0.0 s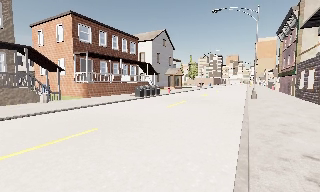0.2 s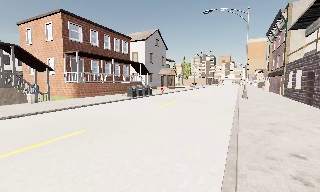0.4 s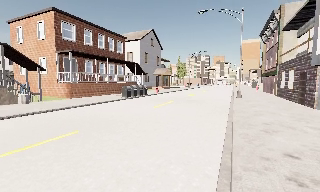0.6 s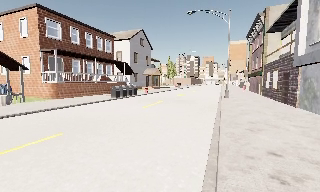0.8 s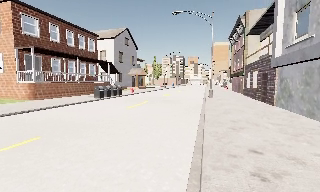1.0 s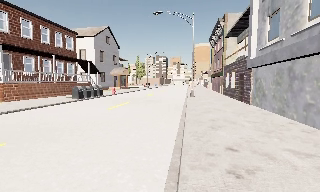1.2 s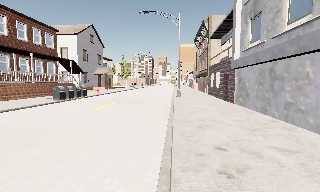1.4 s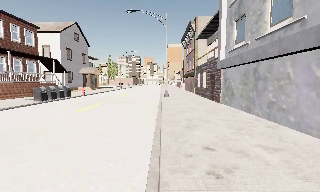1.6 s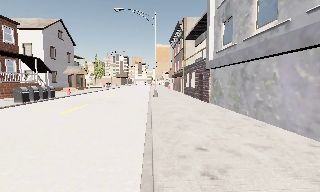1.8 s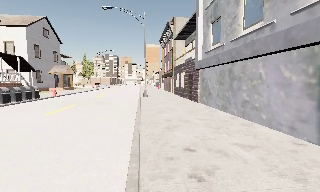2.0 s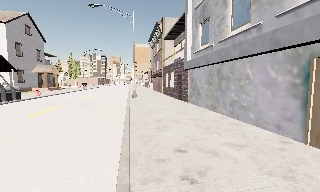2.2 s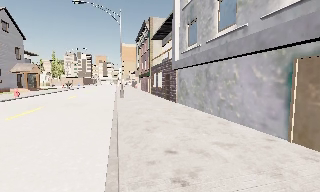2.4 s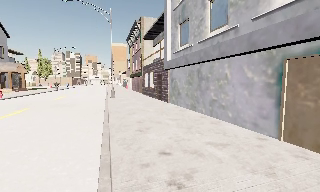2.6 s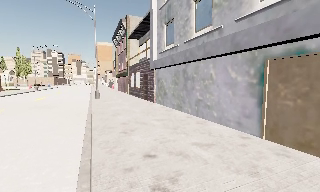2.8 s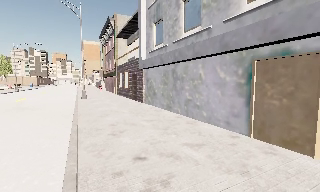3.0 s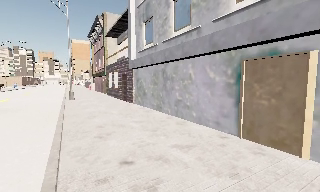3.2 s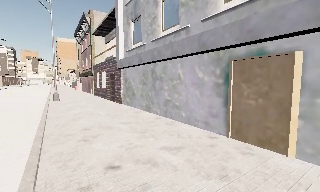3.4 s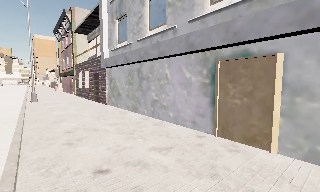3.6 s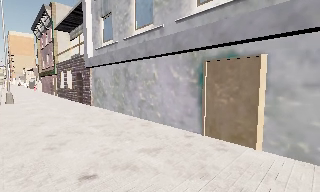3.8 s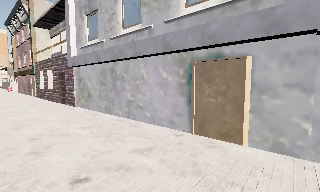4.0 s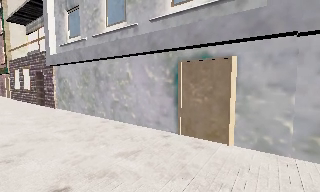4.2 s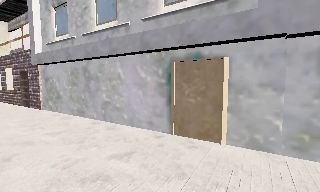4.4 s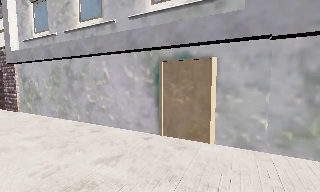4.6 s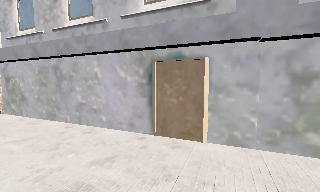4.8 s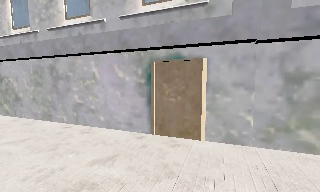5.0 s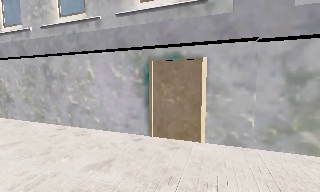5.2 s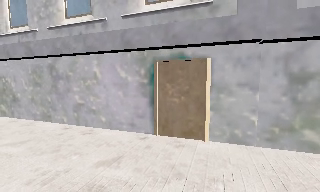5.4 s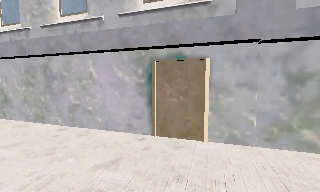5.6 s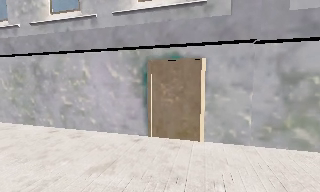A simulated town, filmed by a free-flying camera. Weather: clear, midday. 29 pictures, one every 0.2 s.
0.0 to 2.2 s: The camera pans to its right, which is clockwise from overhead, by about 45 degrees. It travels forward, about 1 m.
2.2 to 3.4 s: The camera pans to its right, which is clockwise from overhead, by about 25 degrees. It travels forward, about 0.5 m, so what stands in front looms larger.
3.4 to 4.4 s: The camera pans to its right, which is clockwise from overhead, by about 25 degrees.
4.4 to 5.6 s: The camera pans to its right, which is clockwise from overhead, by about 10 degrees. It travels to its left, about 0.5 m.
The film runs forward here.
